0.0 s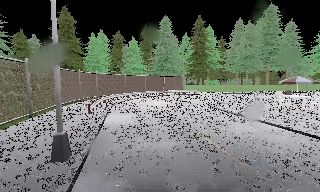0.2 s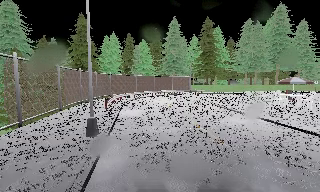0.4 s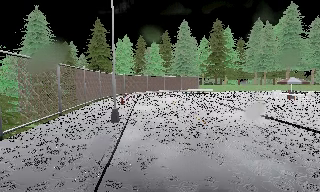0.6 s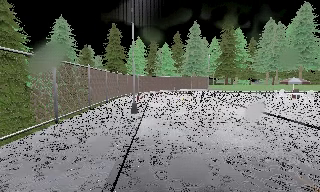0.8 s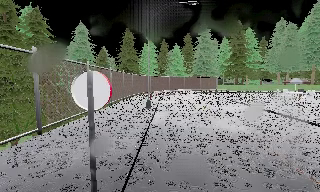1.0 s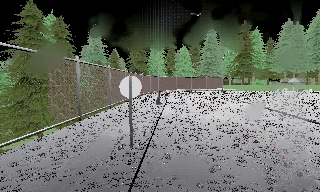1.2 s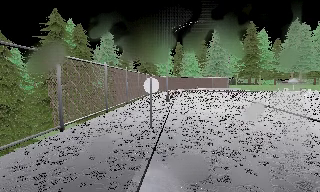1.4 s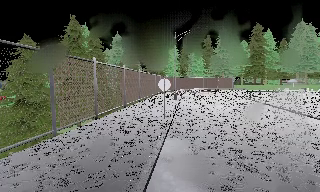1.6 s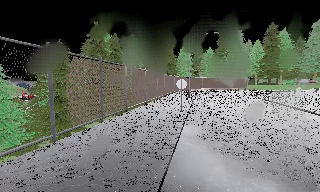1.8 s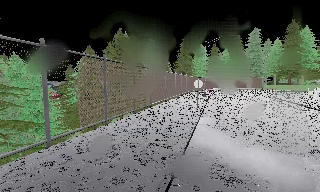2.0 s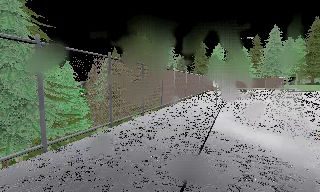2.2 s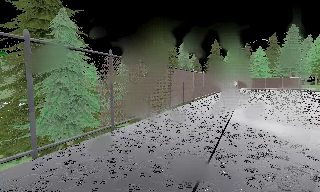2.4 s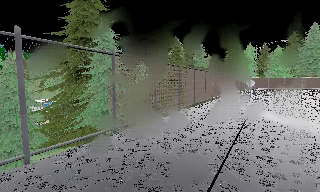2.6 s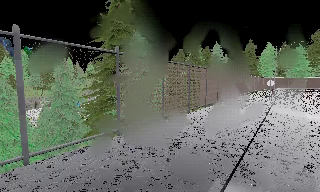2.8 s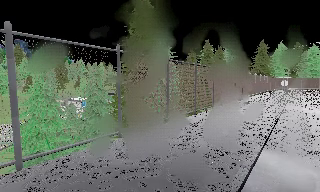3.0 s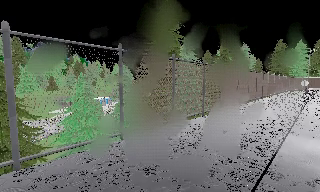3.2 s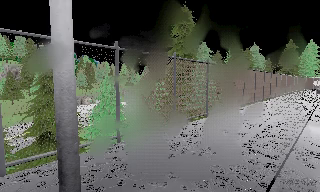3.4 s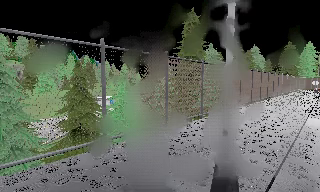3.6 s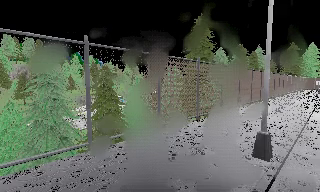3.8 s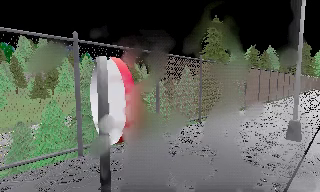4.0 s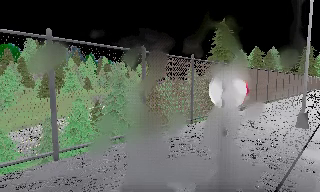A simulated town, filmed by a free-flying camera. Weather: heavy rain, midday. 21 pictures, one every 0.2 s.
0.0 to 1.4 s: The scene slides to the right, as the camera pans about 25 degrees to its left. It travels backward, about 13 m, so what stands in front gets smaller.
1.4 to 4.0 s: The camera pans to its left, which is counterclockwise from overhead, by about 40 degrees. It travels backward and to its left, about 30 m.
The film runs forward here.
